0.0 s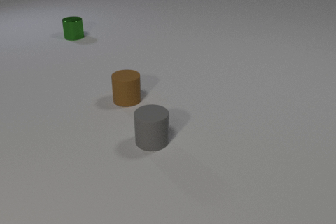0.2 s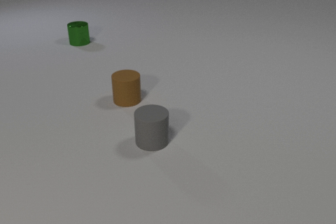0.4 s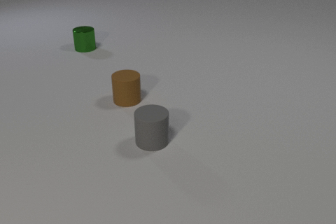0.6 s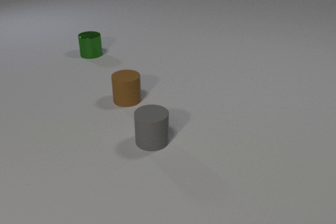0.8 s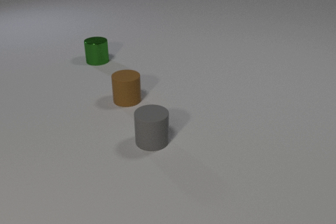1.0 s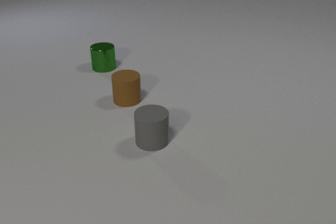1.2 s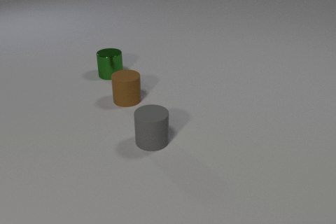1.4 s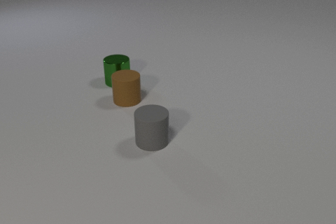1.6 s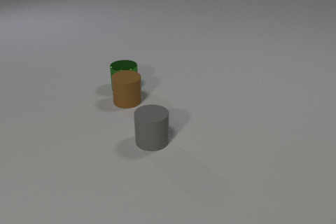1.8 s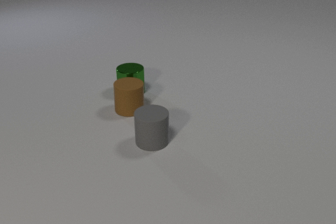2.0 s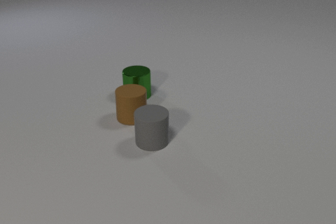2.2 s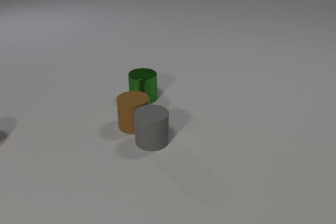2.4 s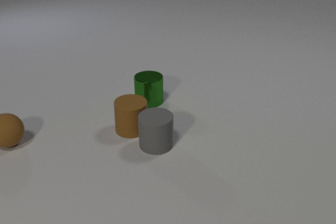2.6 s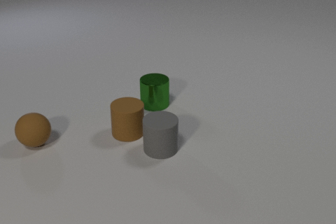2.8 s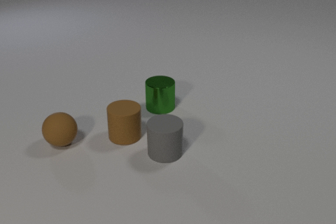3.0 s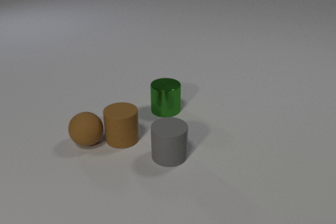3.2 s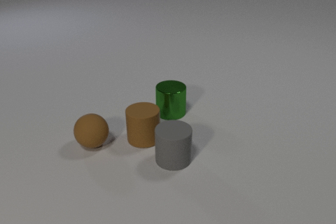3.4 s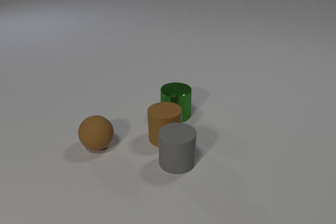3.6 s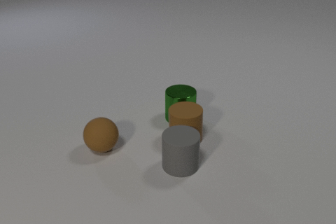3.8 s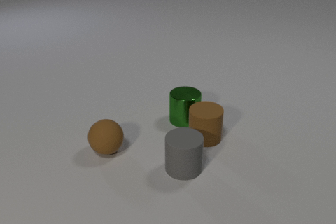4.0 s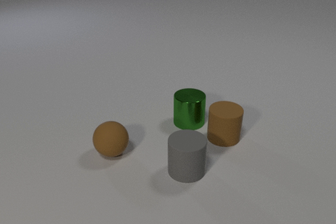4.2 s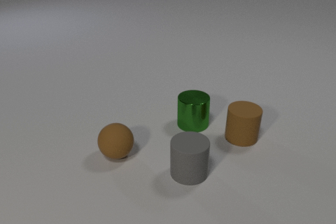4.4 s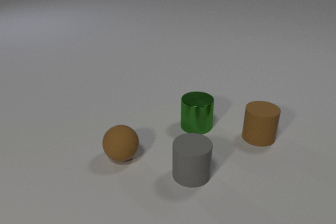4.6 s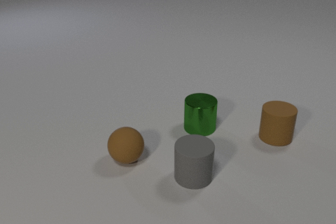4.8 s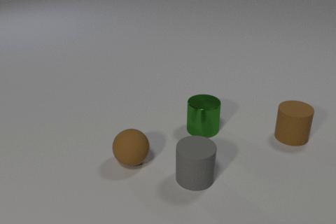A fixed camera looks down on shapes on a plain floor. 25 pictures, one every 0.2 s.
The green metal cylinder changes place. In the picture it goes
toward the camera.
The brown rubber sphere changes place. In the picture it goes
to the right.
0.0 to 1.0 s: The green metal cylinder slides toward the camera.
1.0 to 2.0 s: The green metal cylinder slides toward the camera and to the right. The brown rubber cylinder slides toward the camera. The green metal cylinder and the brown rubber cylinder collide.
2.0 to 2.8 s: The green metal cylinder slides toward the camera and to the right. The brown rubber cylinder slides toward the camera. The gray rubber cylinder slides toward the camera and to the right. The brown rubber sphere comes in at the left edge, rolls to the right. The brown rubber cylinder and the gray rubber cylinder collide.
2.8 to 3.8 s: The green metal cylinder slides toward the camera and to the right. The brown rubber cylinder slides to the right. The gray rubber cylinder slides toward the camera and to the right. The brown rubber sphere rolls to the right and toward the camera. The brown rubber cylinder and the brown rubber sphere collide.
3.8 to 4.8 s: The green metal cylinder slides to the right and toward the camera. The brown rubber cylinder slides to the right. The gray rubber cylinder slides toward the camera and to the right. The brown rubber sphere rolls to the right and toward the camera.
Are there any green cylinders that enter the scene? no.
What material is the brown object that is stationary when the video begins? rubber.
How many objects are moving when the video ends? 4.
